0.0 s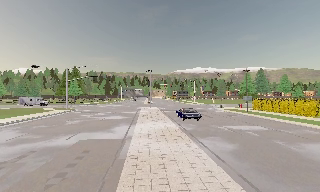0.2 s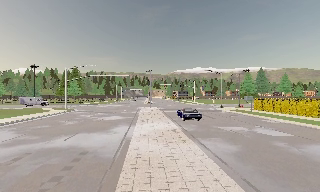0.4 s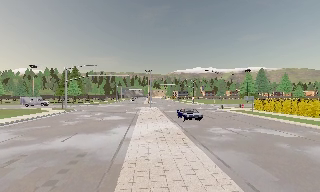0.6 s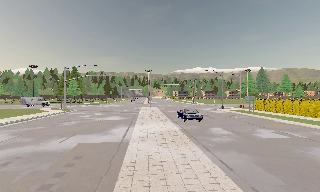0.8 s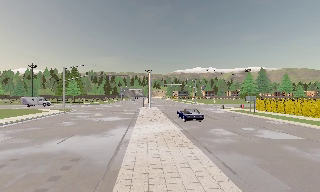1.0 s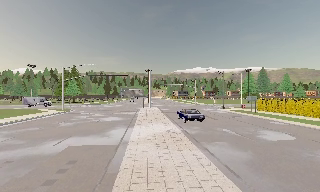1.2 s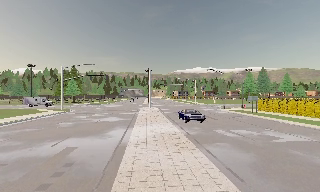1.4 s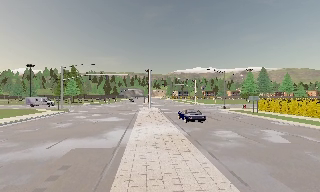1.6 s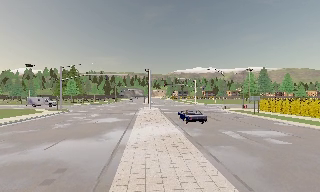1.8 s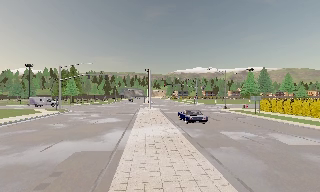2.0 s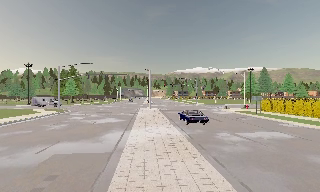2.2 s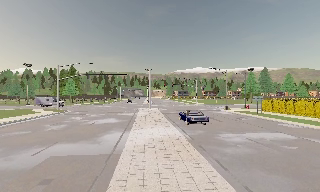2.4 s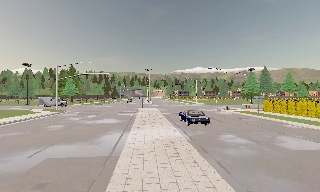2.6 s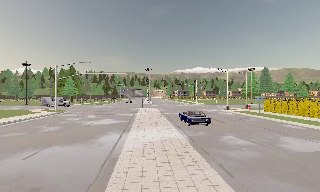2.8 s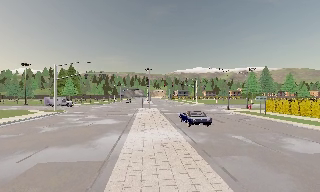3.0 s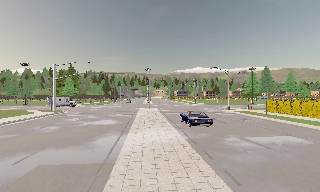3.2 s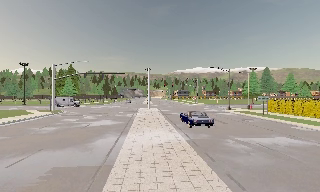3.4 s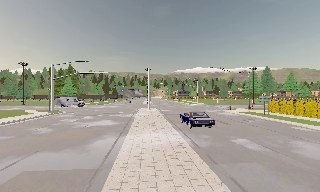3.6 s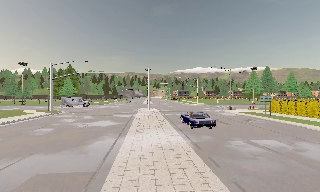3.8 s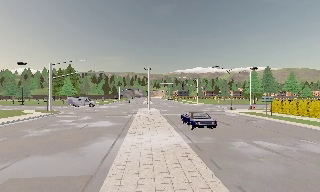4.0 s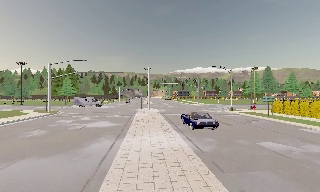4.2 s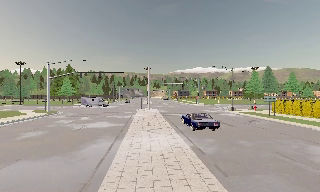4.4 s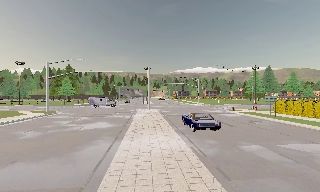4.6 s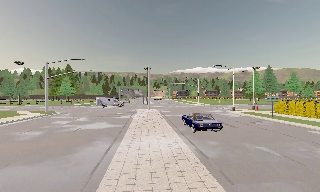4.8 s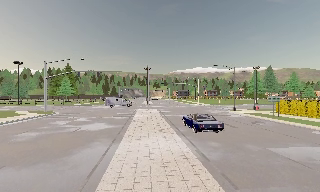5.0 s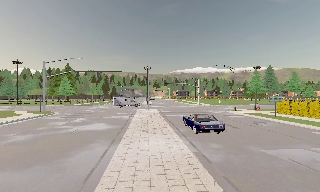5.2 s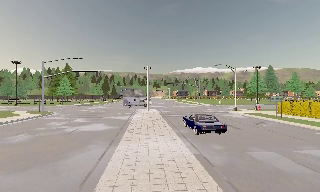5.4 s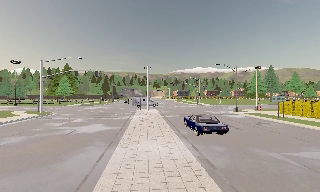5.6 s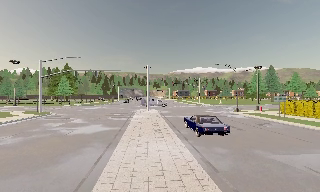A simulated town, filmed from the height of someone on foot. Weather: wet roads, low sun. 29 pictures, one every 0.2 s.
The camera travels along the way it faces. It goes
forward.
0.0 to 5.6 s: The camera travels forward, about 7 m, so what stands in front looms larger.
The film runs forward here.
